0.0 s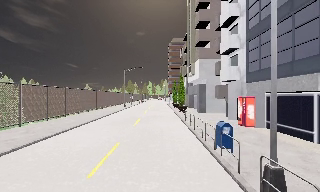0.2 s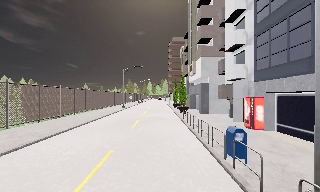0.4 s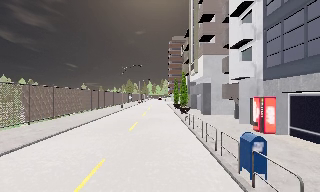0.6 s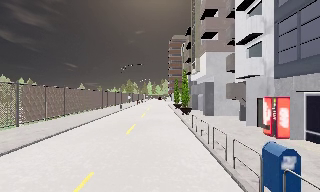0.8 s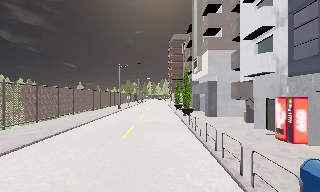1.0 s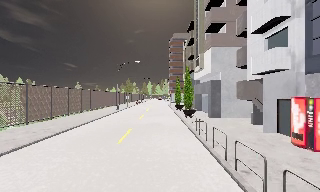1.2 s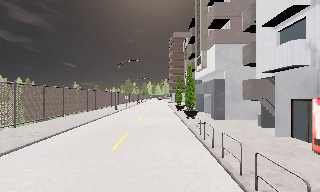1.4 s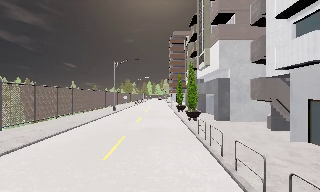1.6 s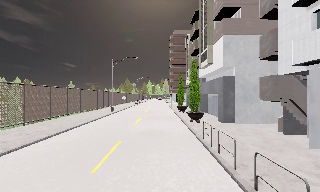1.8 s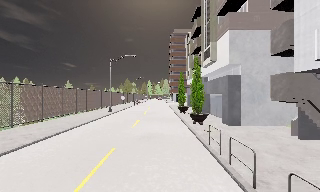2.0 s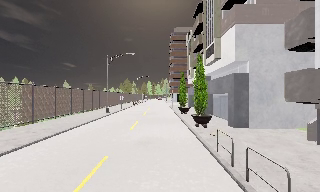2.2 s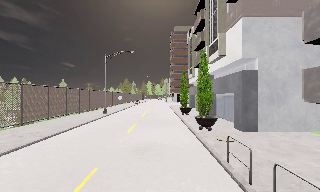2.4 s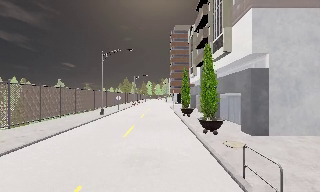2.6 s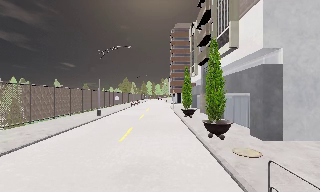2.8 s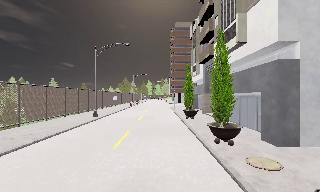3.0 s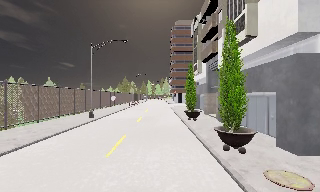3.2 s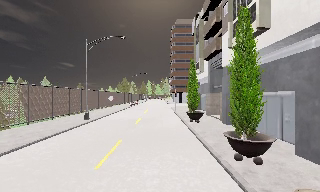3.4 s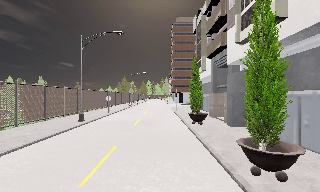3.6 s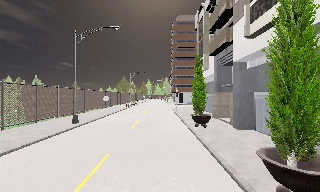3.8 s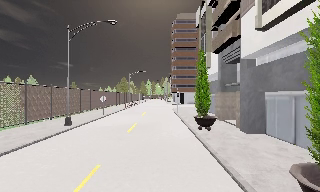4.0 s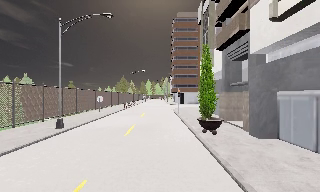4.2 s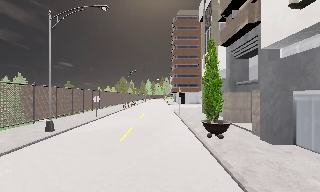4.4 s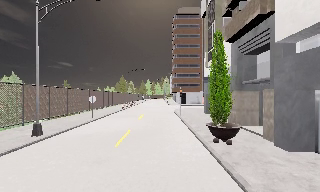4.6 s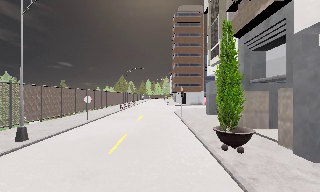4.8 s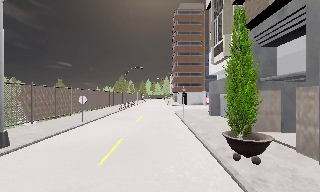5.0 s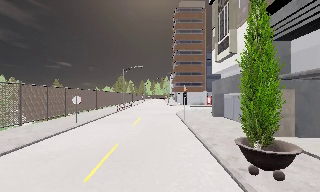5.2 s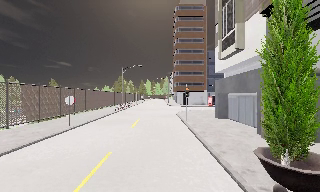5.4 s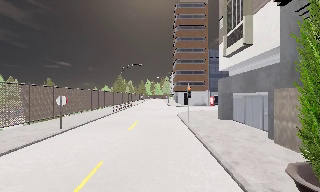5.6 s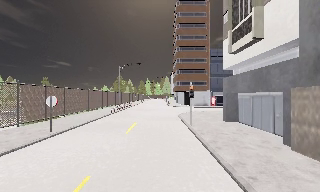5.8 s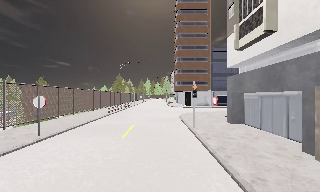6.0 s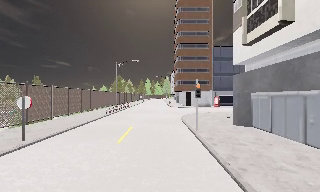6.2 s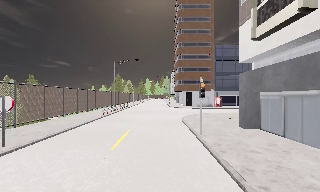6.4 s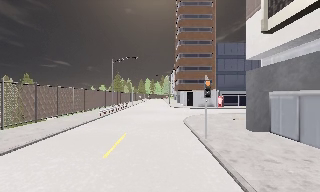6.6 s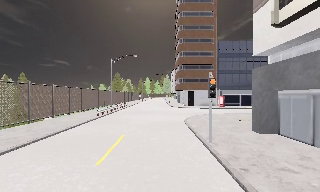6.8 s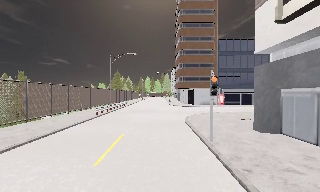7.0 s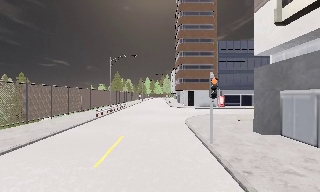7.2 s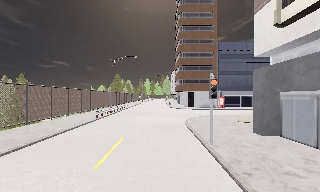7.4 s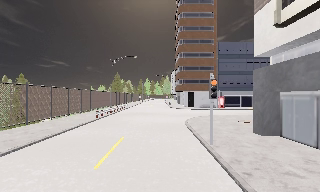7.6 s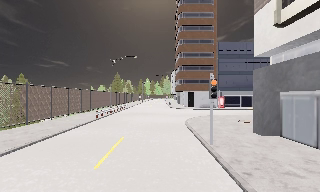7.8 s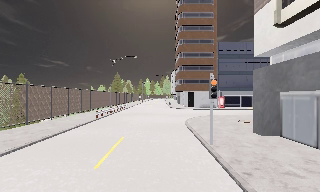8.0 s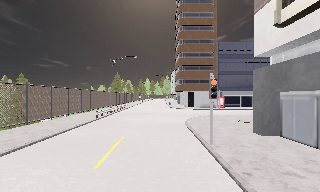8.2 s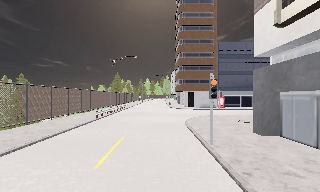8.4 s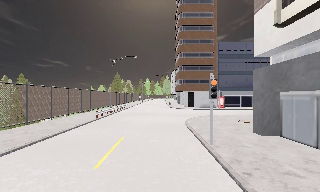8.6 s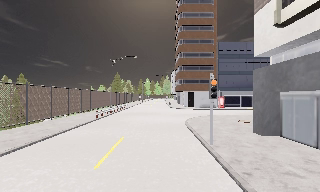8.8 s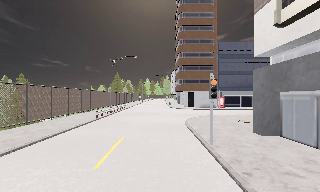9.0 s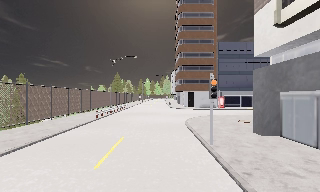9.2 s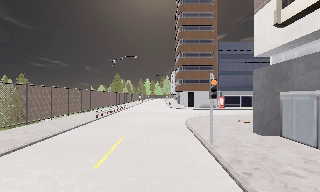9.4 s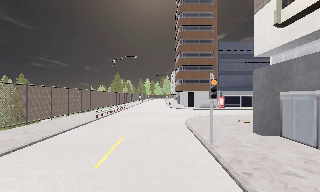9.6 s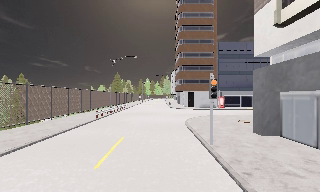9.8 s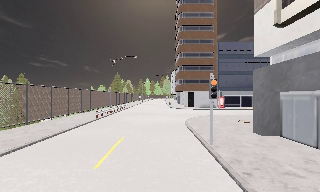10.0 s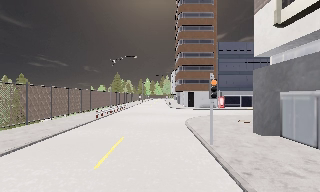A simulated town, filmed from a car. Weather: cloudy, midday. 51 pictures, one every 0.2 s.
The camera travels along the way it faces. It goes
forward.
0.0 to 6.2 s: The camera travels forward, about 30 m, so what stands in front looms larger.
6.2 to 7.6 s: The camera travels forward, about 2 m, so what stands in front looms larger. It loses speed.
7.6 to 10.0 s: The camera keeps its place and its aim.
The film runs forward here.
